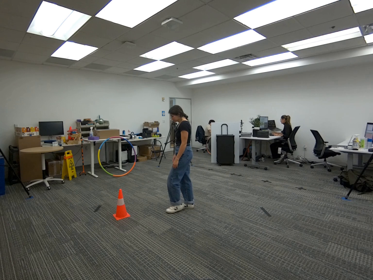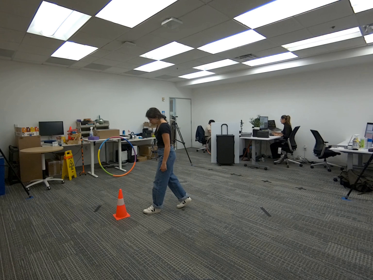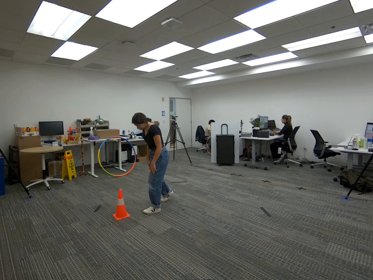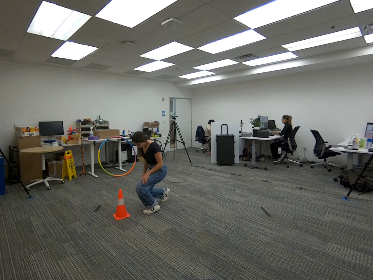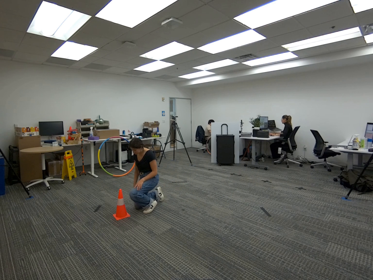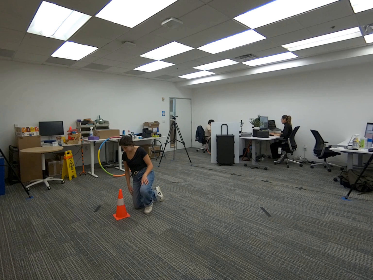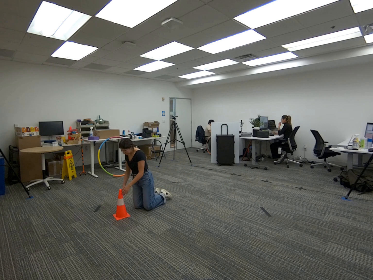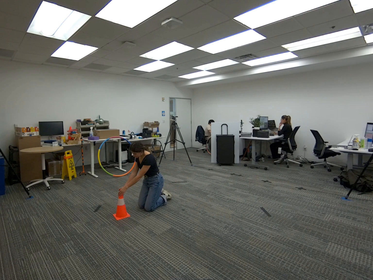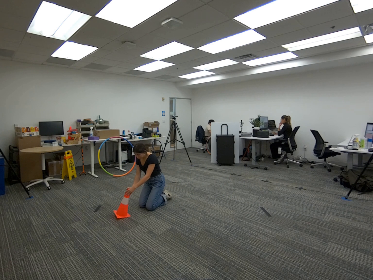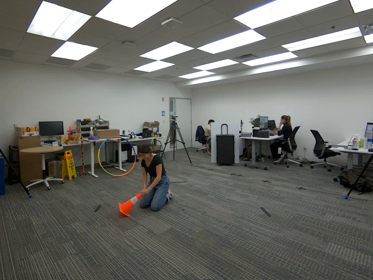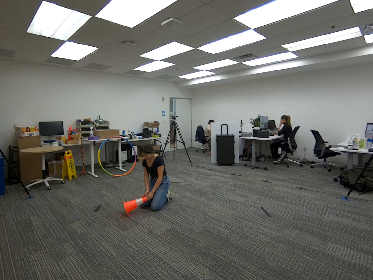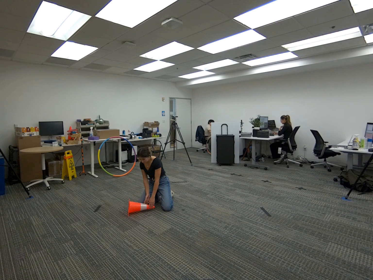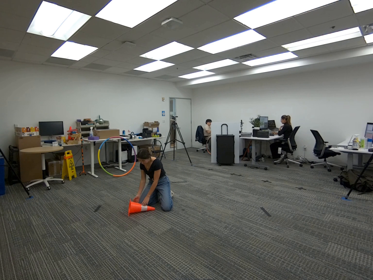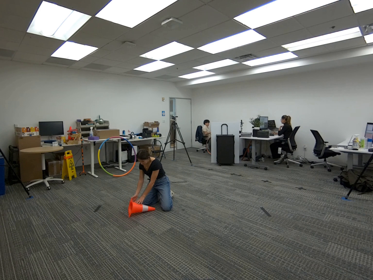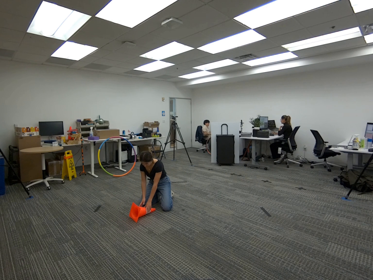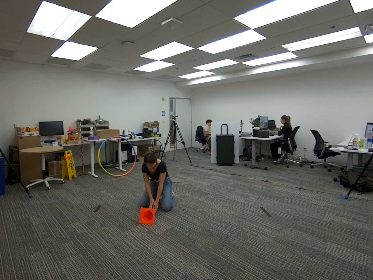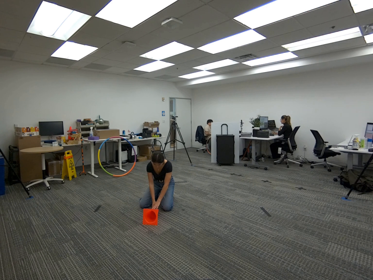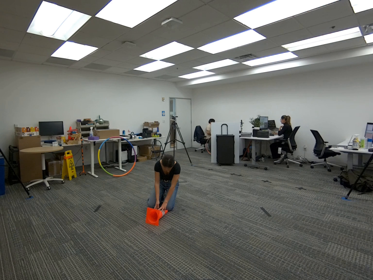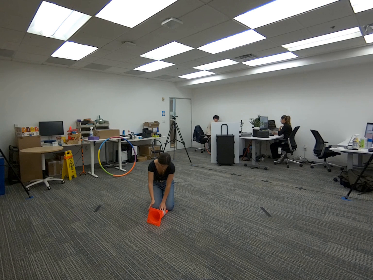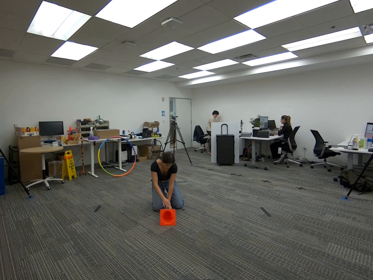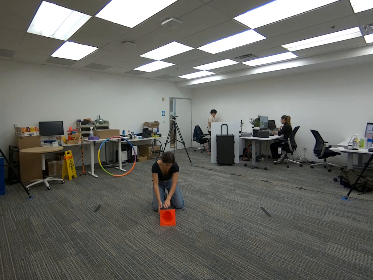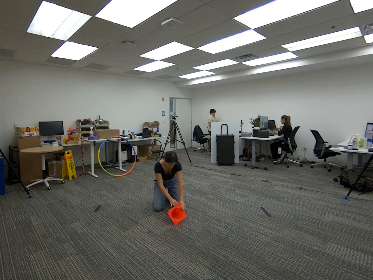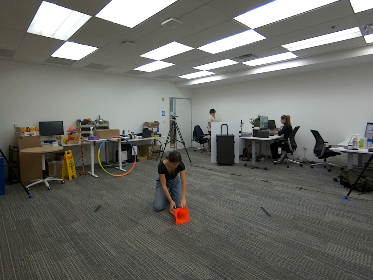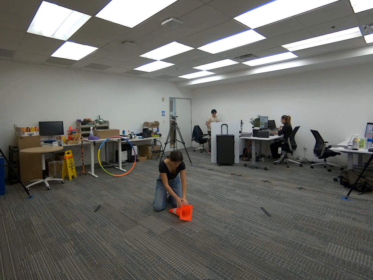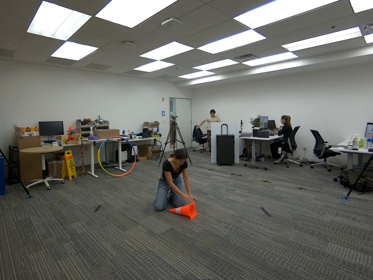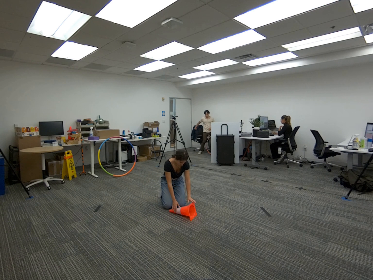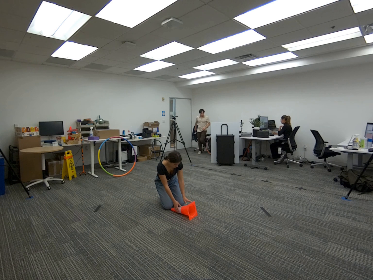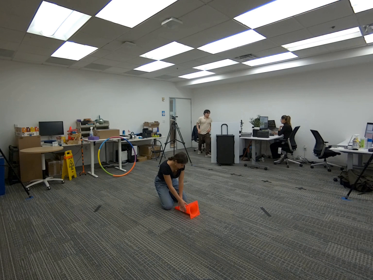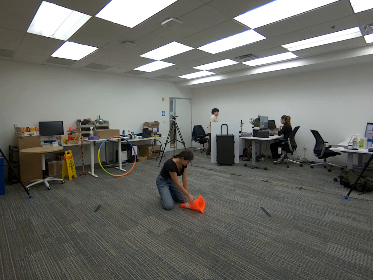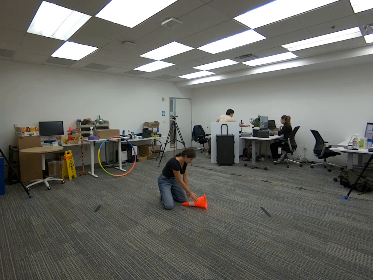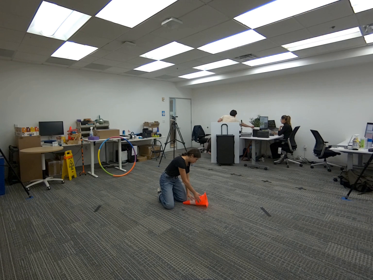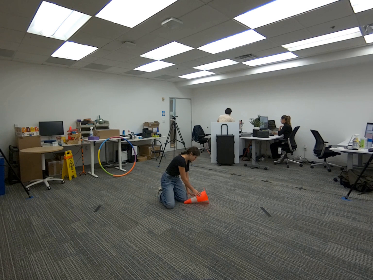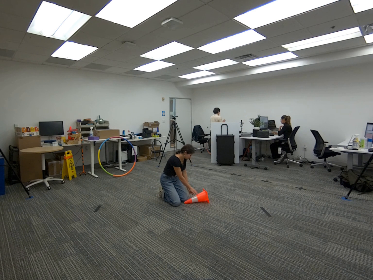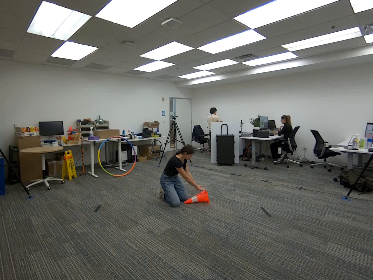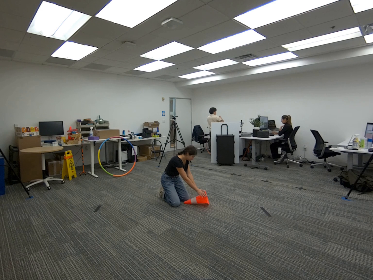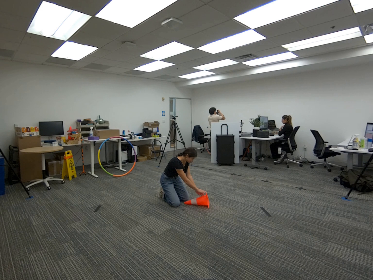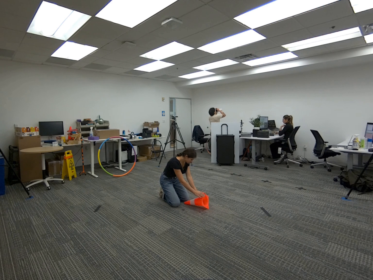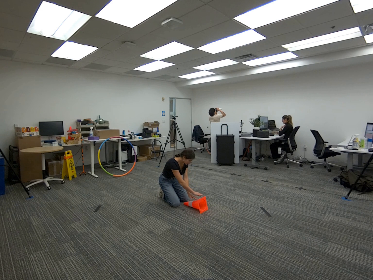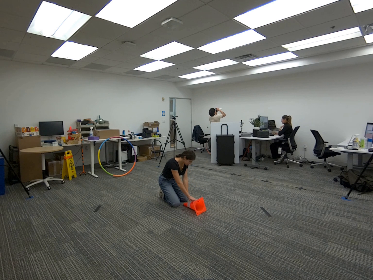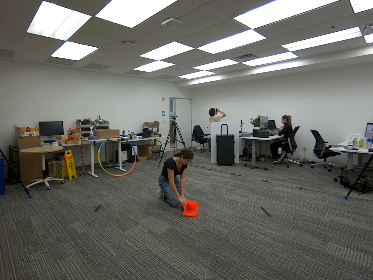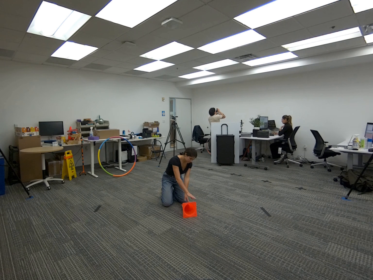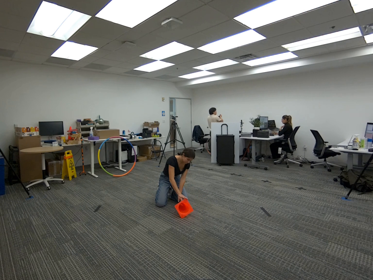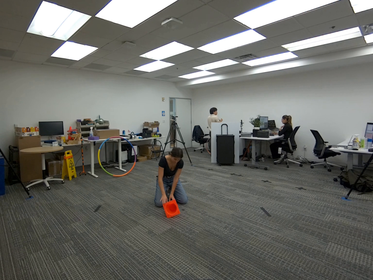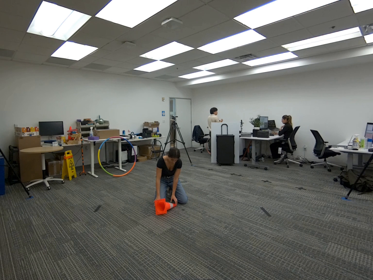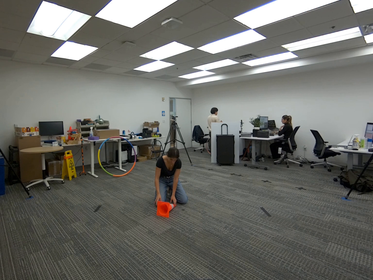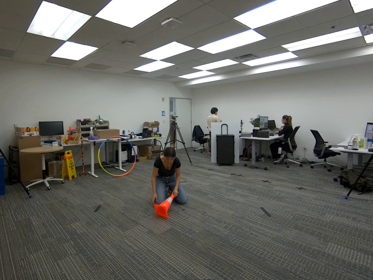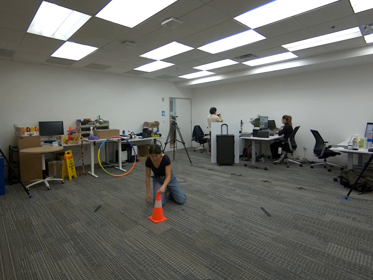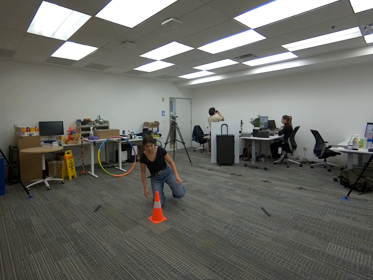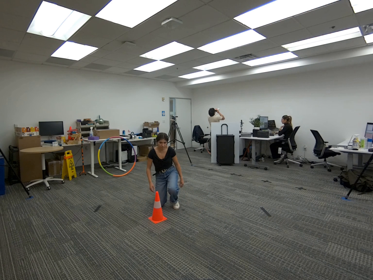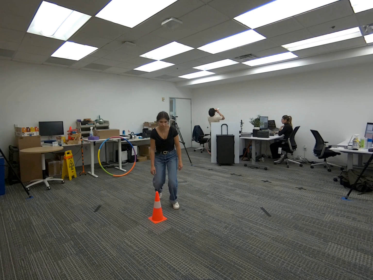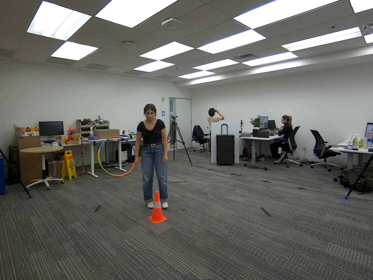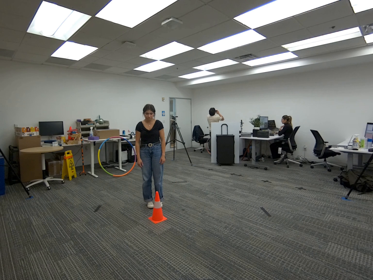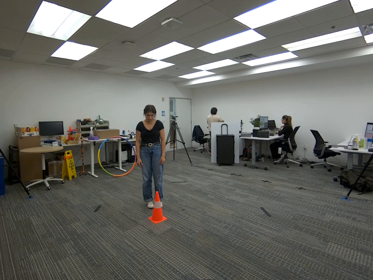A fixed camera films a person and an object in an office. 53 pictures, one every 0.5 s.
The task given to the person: Walk over to the traffic cone on the ground, place the cone to its side and use both hands to roll the cone on the ground until finish.
